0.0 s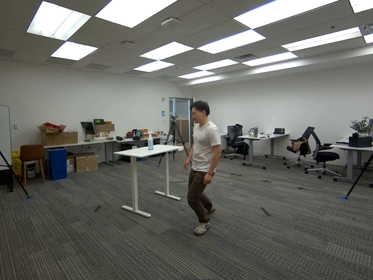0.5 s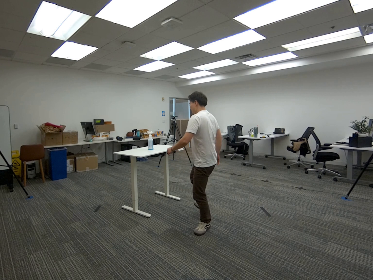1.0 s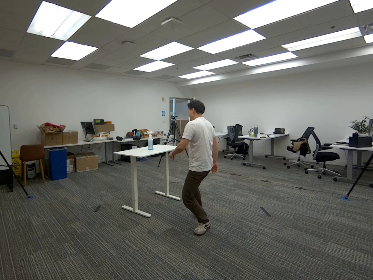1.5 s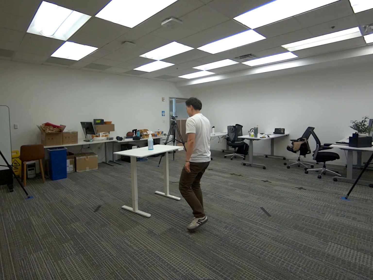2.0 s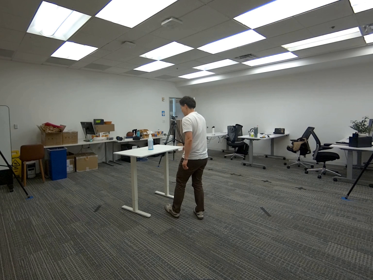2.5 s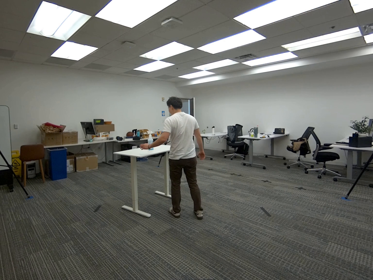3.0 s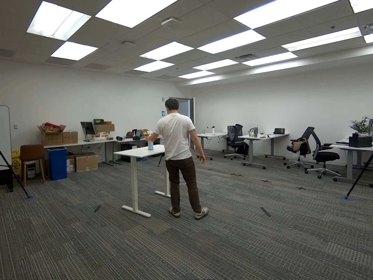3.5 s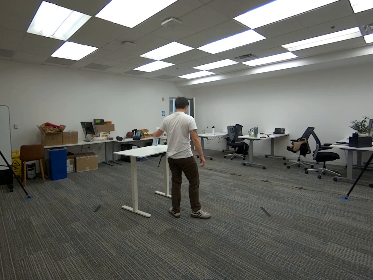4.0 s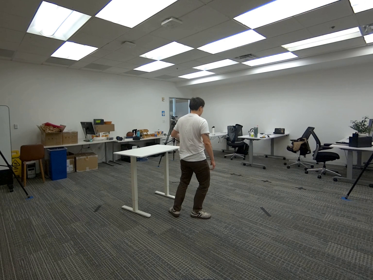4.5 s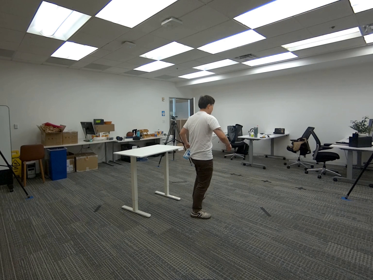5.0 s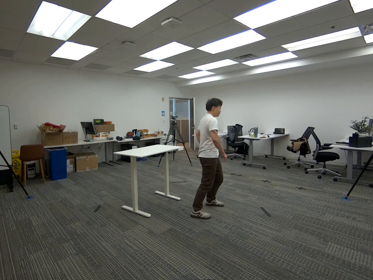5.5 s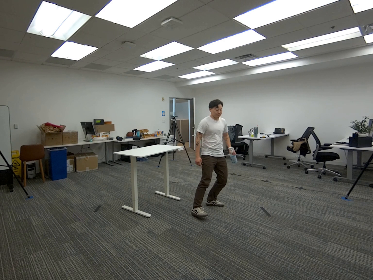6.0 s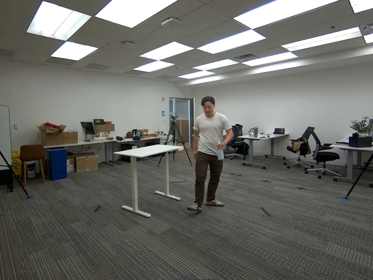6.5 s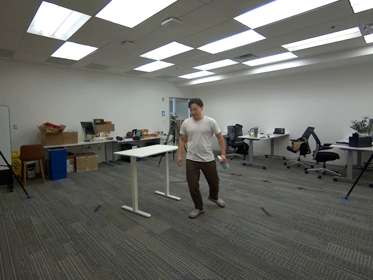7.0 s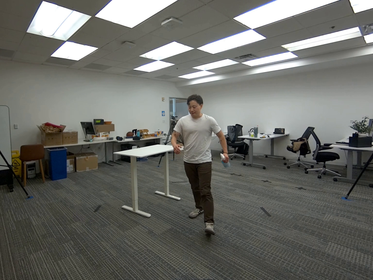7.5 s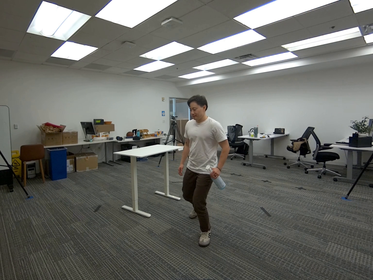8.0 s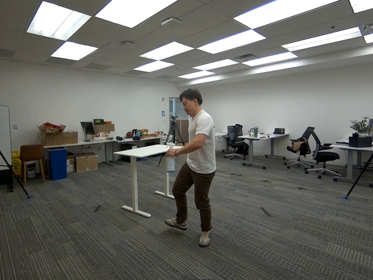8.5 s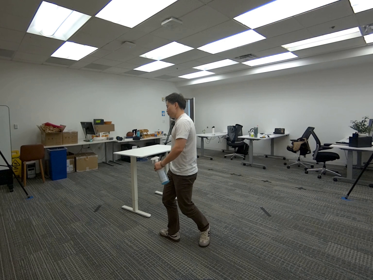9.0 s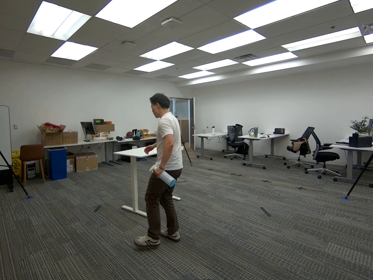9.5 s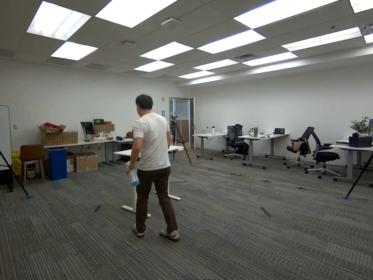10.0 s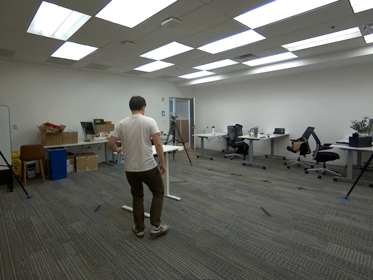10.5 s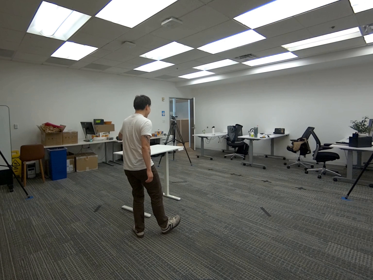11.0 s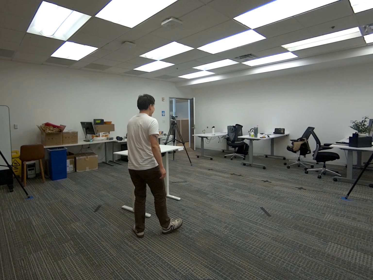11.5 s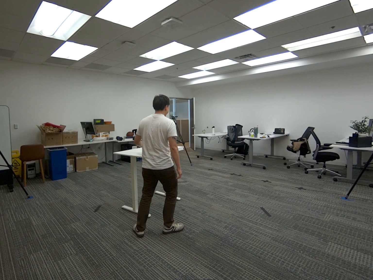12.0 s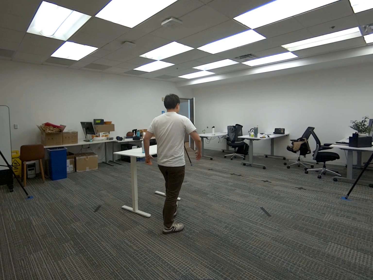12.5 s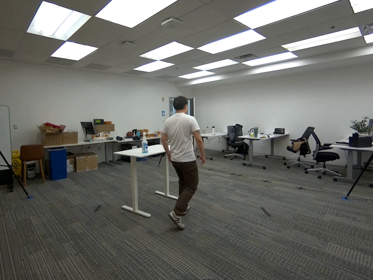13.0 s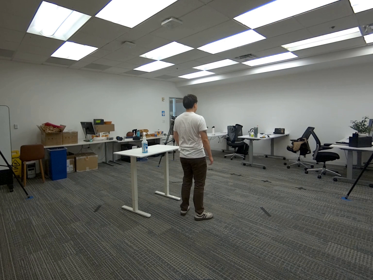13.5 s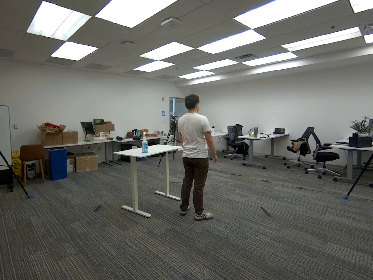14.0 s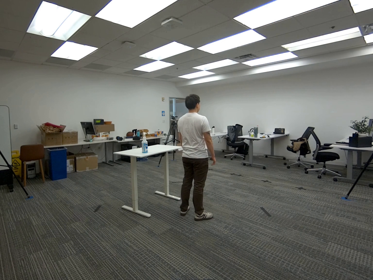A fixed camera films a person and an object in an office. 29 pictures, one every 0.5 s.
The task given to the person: Walk to the spray bottle on the white desk, pick up the spray bottle with your left hand and place it back on the white desk.
